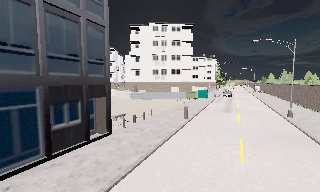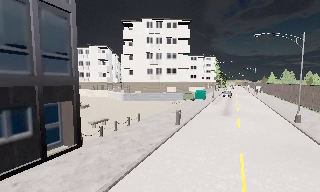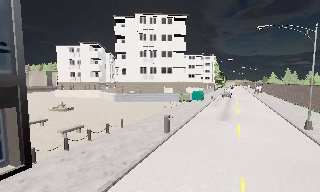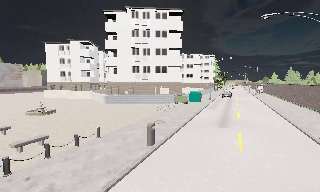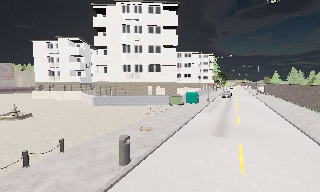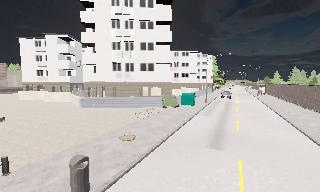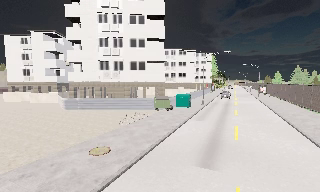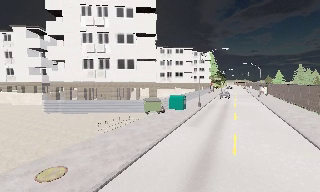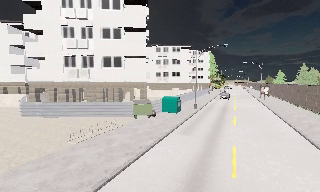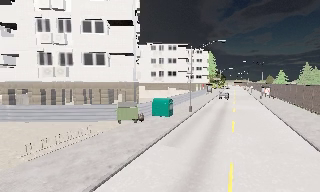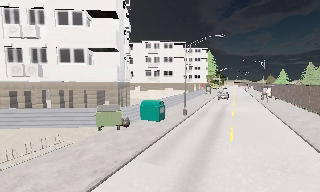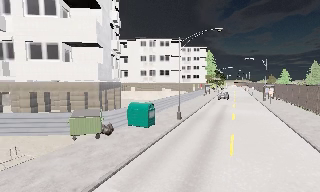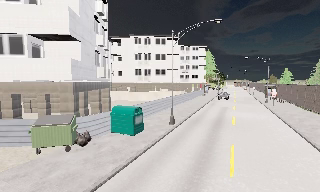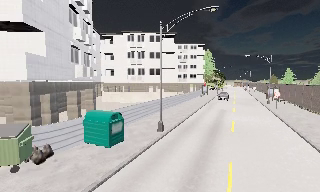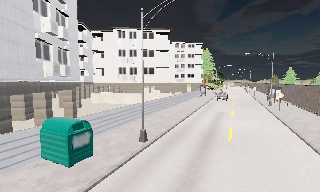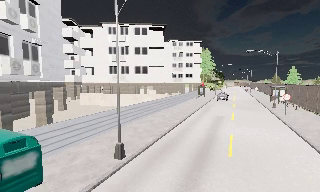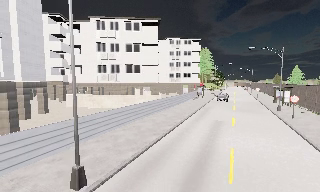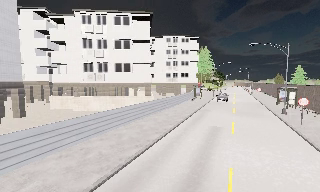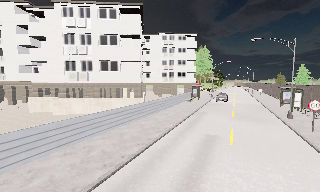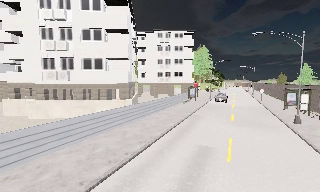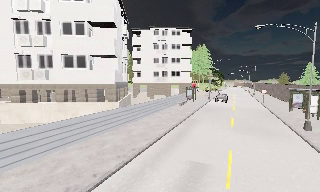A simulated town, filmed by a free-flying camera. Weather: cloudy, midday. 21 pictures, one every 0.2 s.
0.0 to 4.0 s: The camera travels forward and to its right, about 45 m, so what stands in front looms larger.
The film runs backward here.
